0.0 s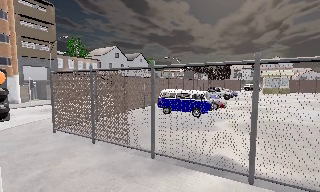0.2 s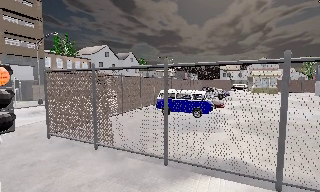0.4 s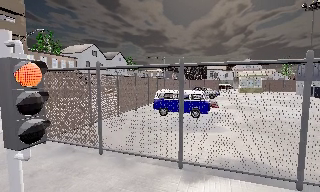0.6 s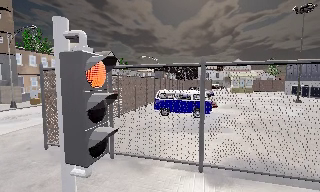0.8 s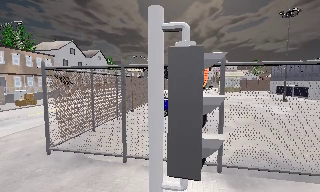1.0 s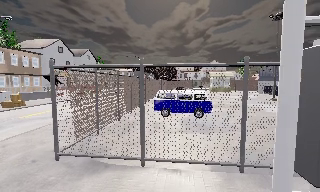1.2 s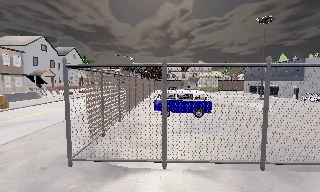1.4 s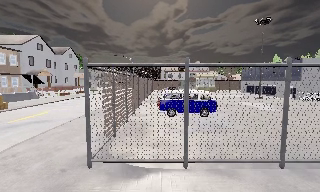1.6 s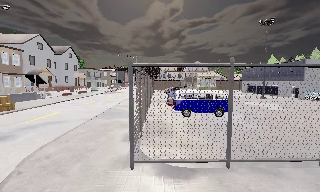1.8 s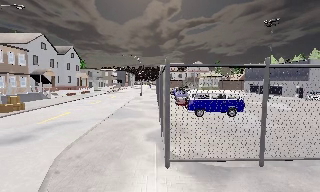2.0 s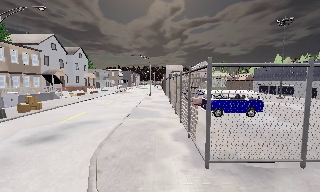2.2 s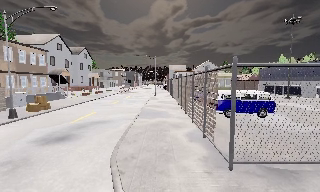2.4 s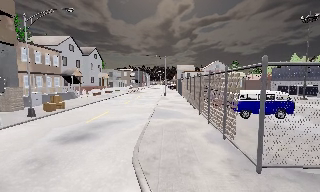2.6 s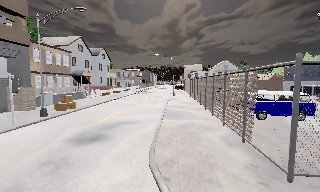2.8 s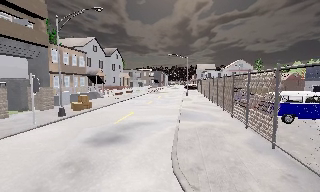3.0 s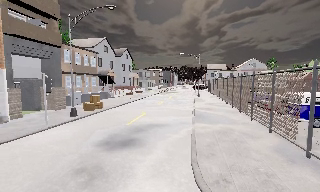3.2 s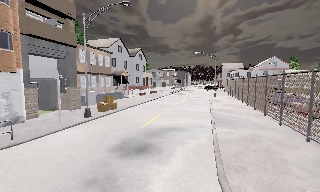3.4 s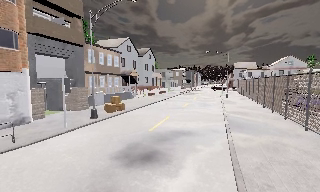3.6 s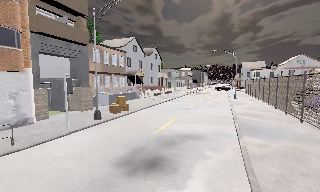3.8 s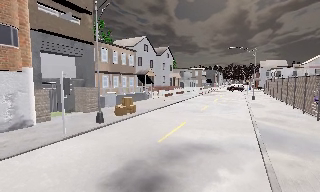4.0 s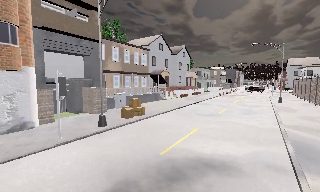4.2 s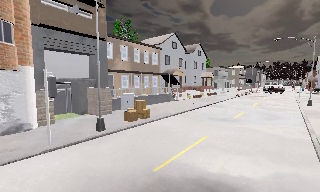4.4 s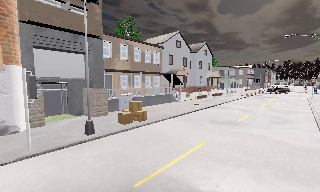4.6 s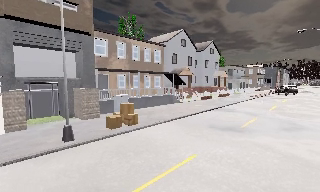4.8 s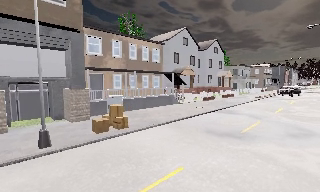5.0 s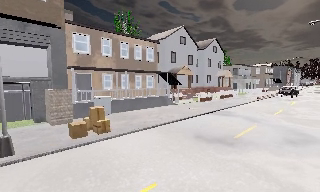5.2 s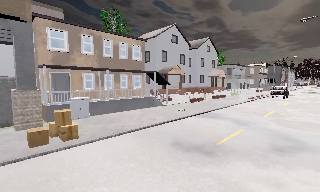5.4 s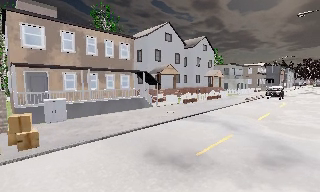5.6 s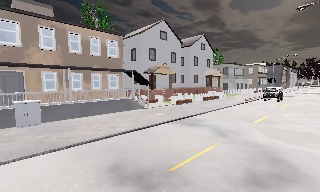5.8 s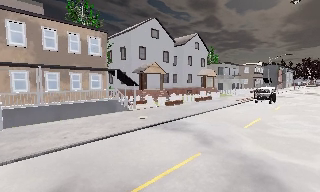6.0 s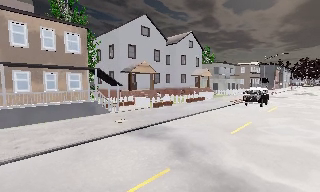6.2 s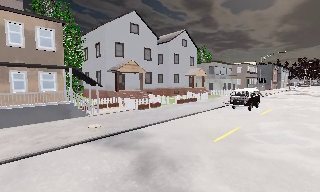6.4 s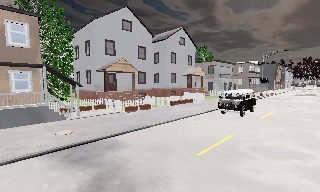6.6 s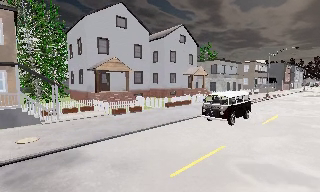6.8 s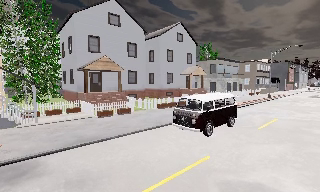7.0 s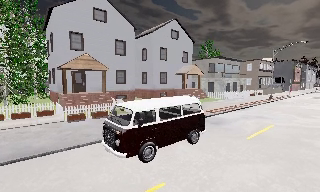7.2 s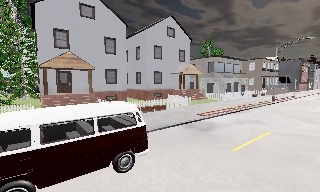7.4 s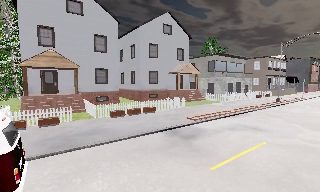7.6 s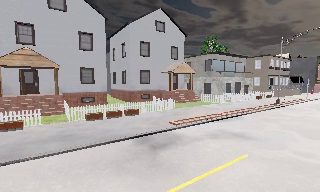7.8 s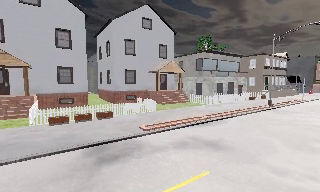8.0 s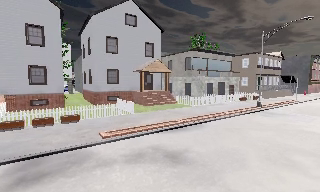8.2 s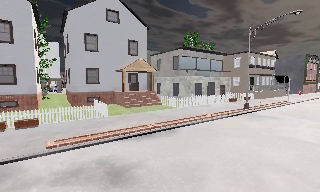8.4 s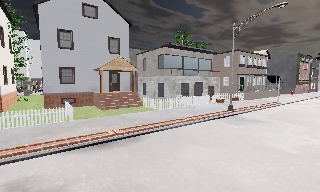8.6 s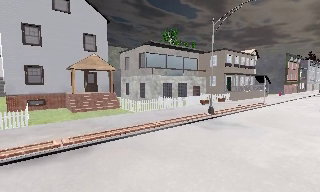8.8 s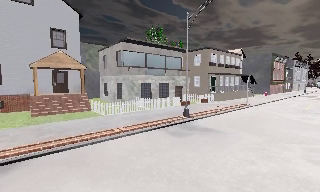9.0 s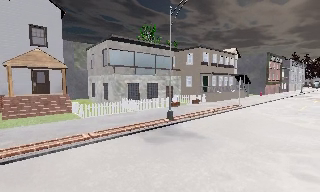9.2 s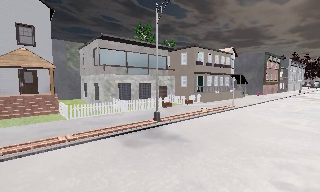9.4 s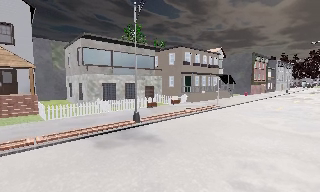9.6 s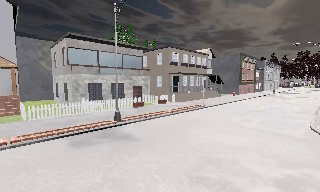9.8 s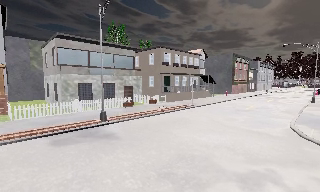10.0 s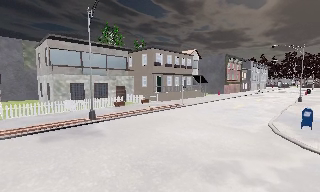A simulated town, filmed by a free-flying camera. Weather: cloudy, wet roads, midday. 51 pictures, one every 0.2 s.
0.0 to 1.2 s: The camera pans to its right, which is clockwise from overhead, by about 25 degrees. It travels to its left, about 6 m.
1.2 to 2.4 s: The camera travels to its left, about 6 m, so close, fixed things drift to the right. It loses speed.
2.4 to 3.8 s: The scene slides to the right, as the camera pans about 25 degrees to its left. It travels forward, about 4.5 m, so what stands in front looms larger. It gains speed.
3.8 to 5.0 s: The camera pans to its left, which is counterclockwise from overhead, by about 20 degrees. It travels forward and to its right, about 7 m, so what stands in front looms larger.
5.0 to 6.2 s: The camera travels to its right and forward, about 9 m, so close, fixed things drift to the left.
6.2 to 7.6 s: The camera pans to its left, which is counterclockwise from overhead, by about 10 degrees. It travels to its right and forward, about 13 m, so close, fixed things drift to the left.
7.6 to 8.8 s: The camera travels to its right and forward, about 12 m, so close, fixed things drift to the left.
8.8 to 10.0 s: The camera travels to its right, about 6 m, so close, fixed things drift to the left.
The film runs forward here.
